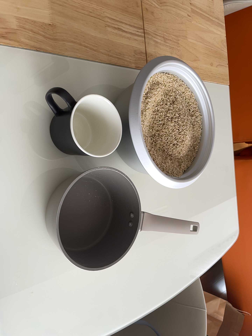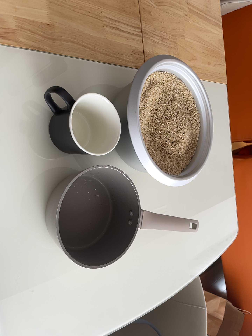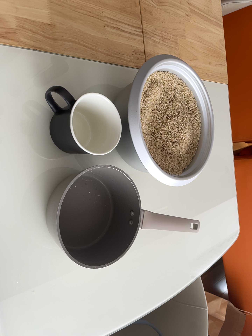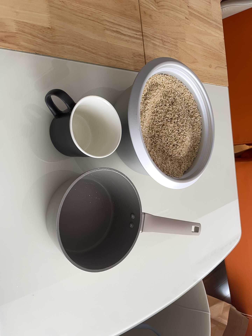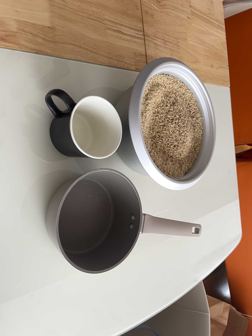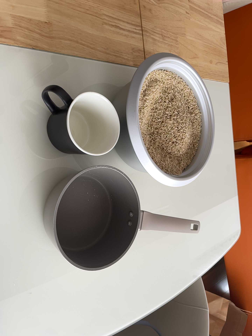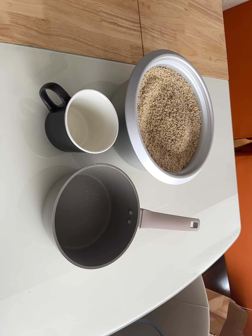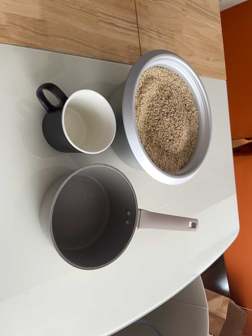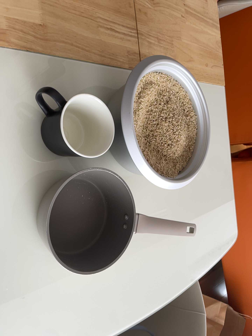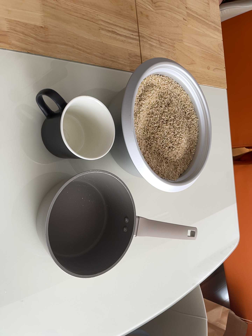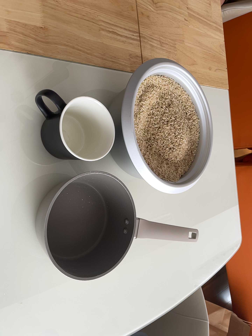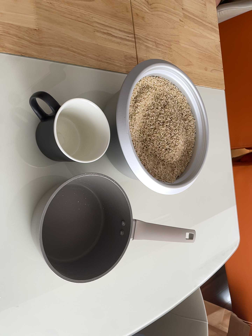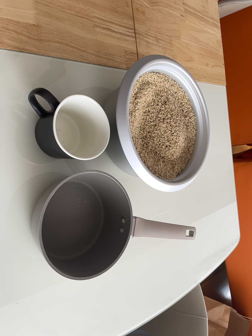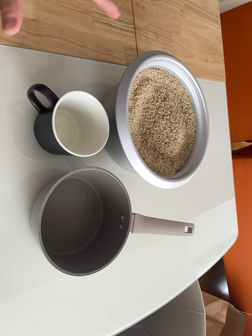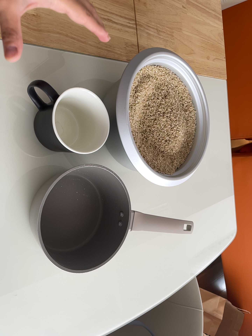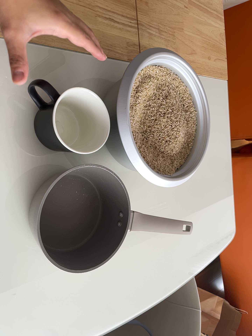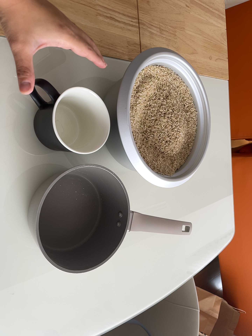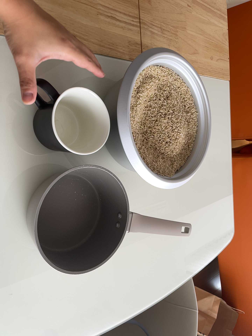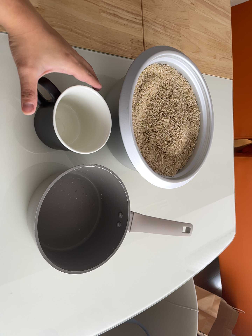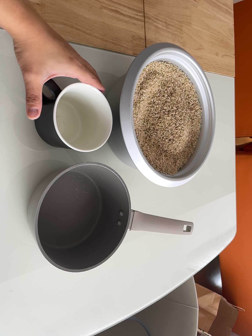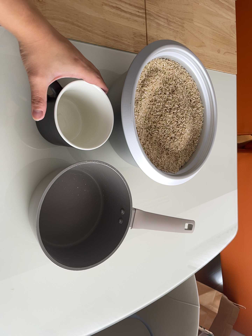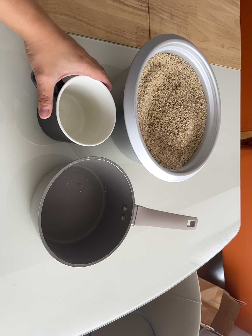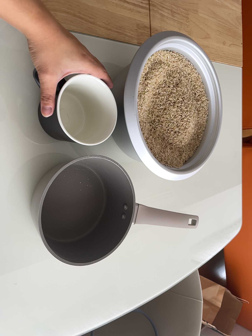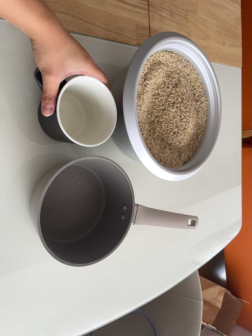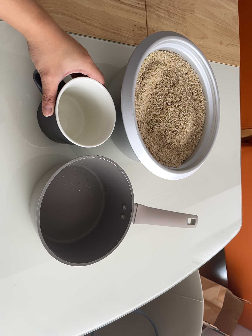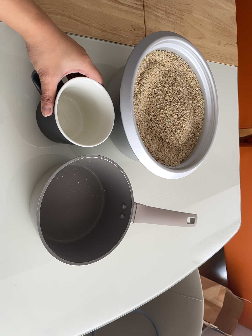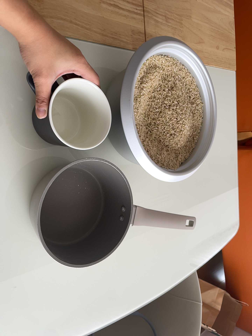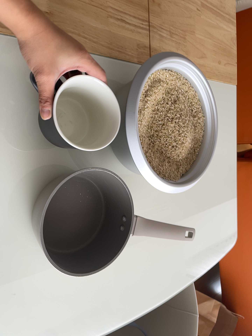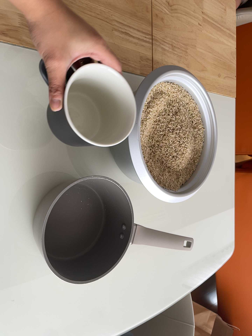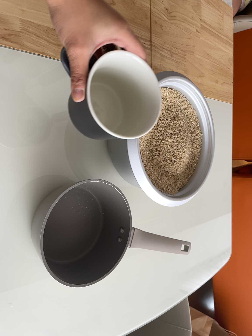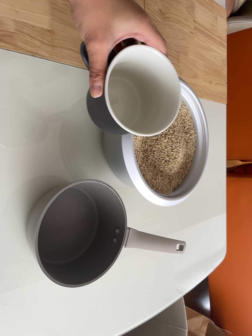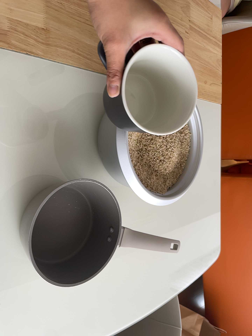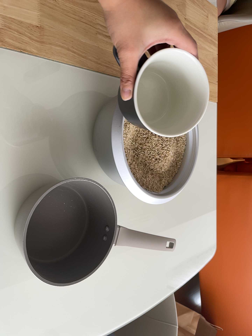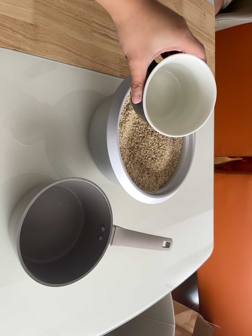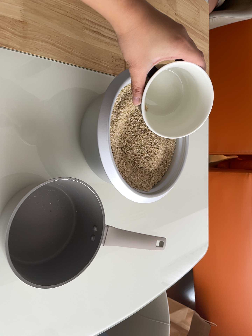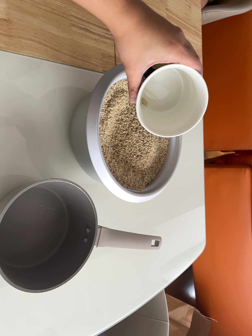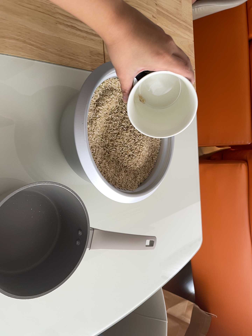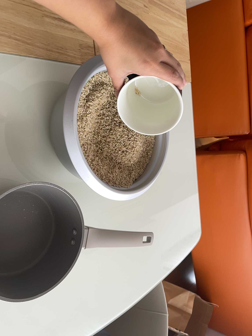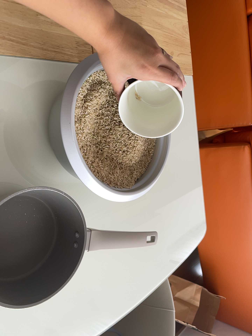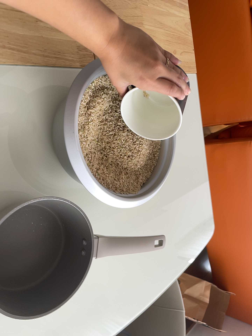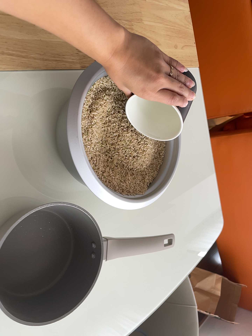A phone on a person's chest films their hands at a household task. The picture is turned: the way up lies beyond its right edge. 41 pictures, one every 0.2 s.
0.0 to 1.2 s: The camera keeps its place and its aim.
1.2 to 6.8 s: The camera shifts only a little, or ends up much as it began.
6.8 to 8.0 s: The camera travels toward the top of its view and forward, about 8 cm. It rolls about its line of sight by about 10 degrees, and the scene rotates counterclockwise.
The film runs forward here.
